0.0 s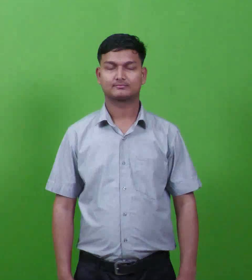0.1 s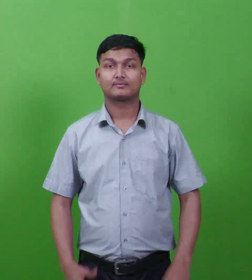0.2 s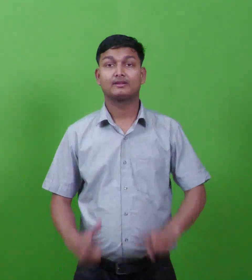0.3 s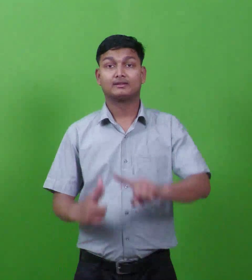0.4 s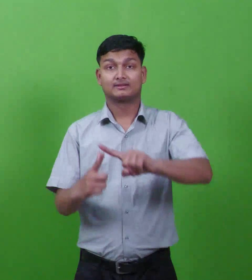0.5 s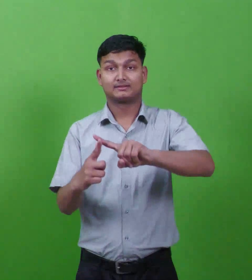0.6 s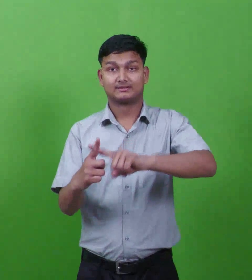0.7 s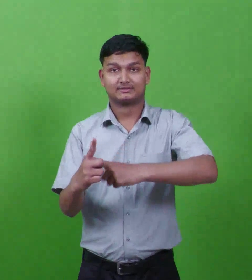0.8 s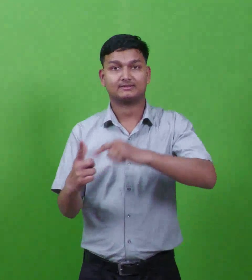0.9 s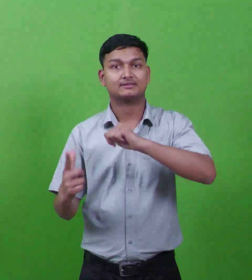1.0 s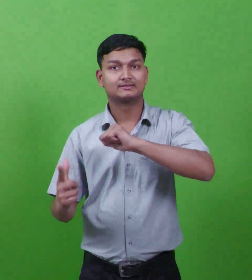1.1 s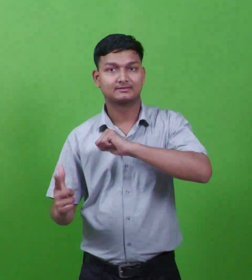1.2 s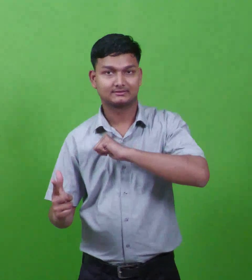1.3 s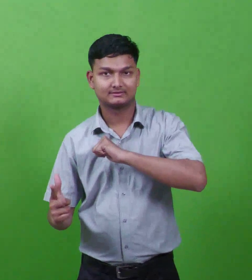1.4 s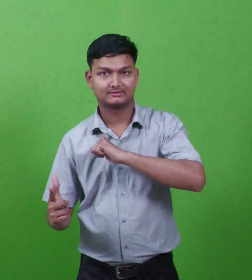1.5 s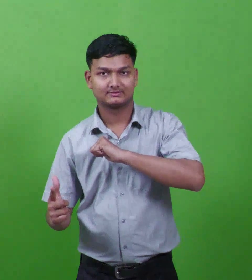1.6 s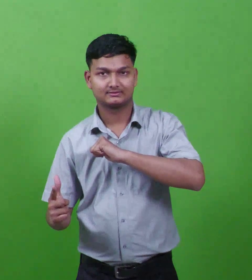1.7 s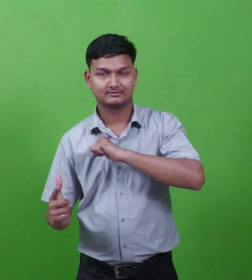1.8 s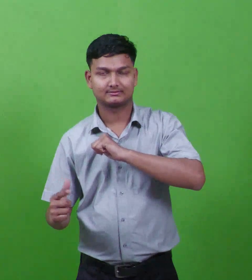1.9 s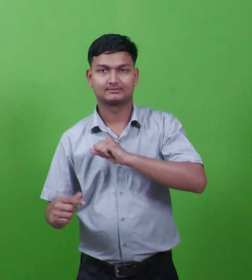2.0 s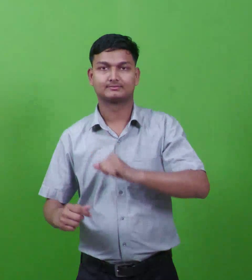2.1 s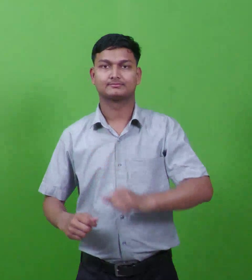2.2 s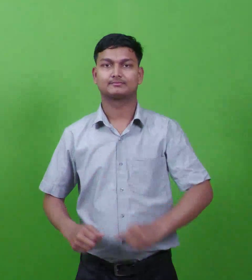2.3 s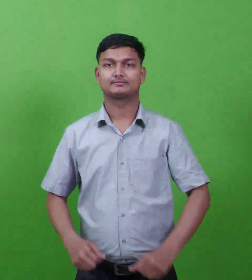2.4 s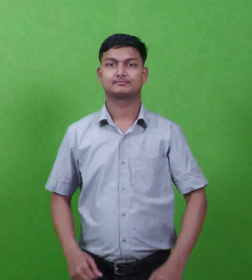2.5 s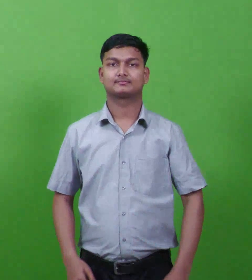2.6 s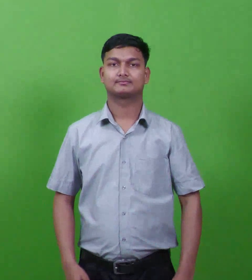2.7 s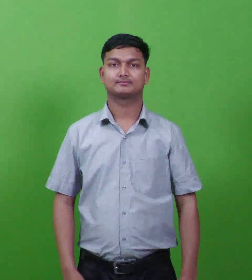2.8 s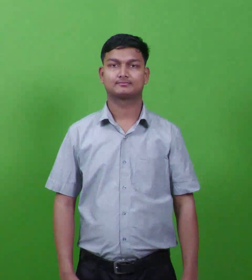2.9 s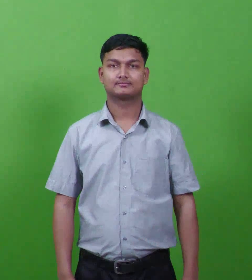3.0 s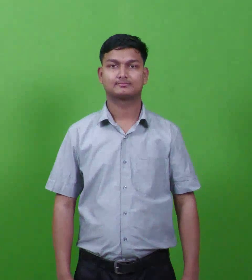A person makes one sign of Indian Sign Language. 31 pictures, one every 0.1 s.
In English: james
